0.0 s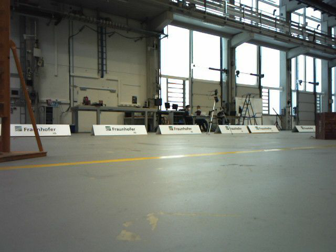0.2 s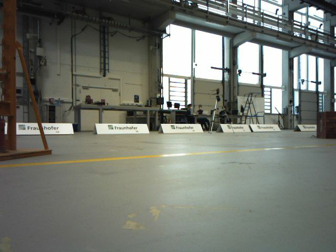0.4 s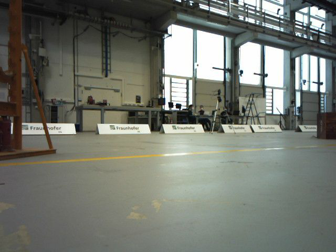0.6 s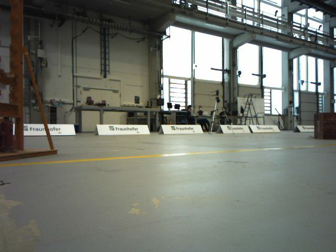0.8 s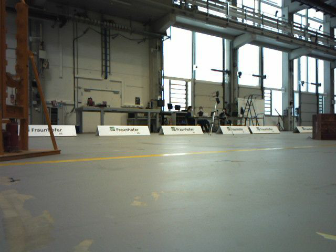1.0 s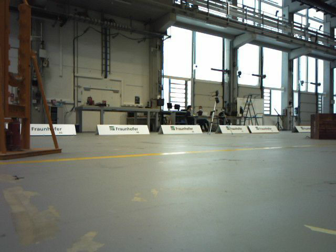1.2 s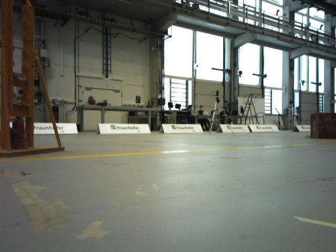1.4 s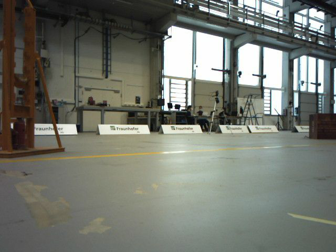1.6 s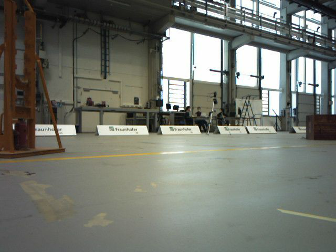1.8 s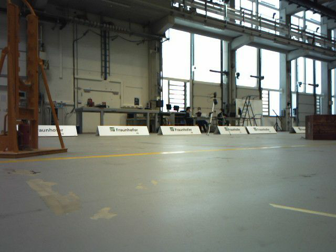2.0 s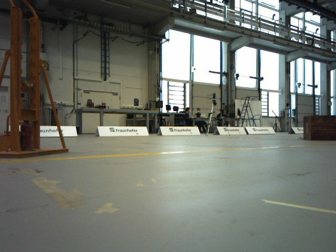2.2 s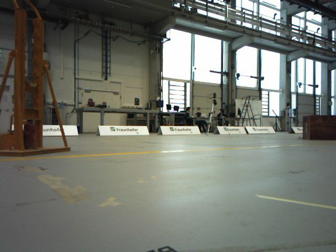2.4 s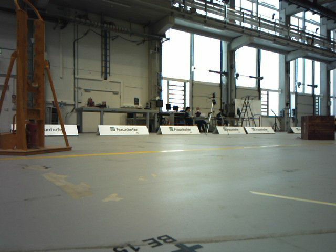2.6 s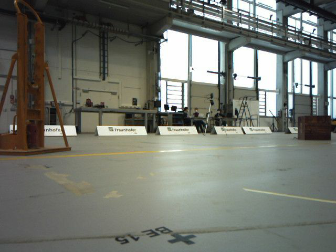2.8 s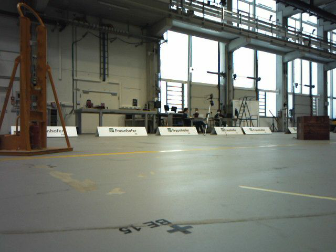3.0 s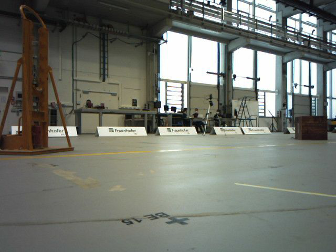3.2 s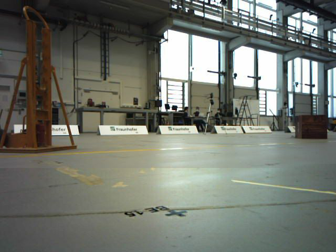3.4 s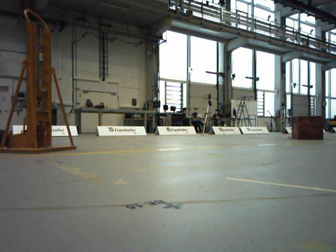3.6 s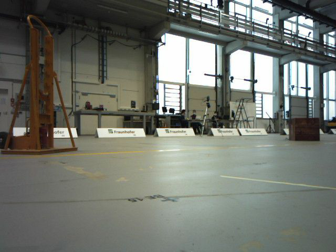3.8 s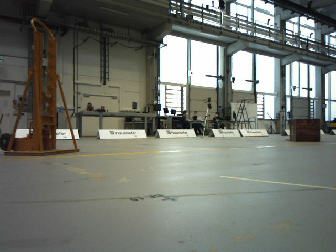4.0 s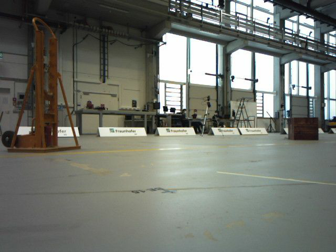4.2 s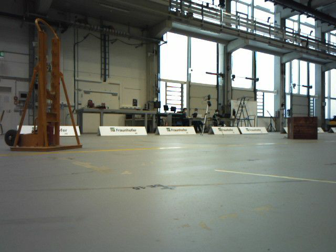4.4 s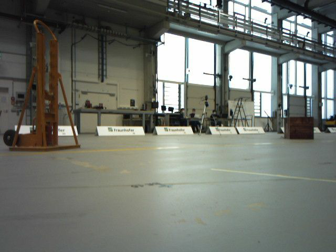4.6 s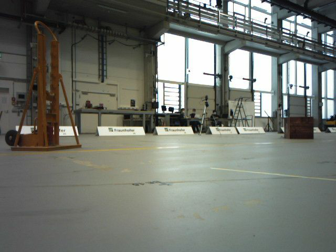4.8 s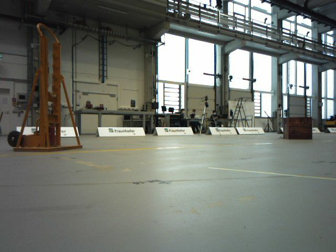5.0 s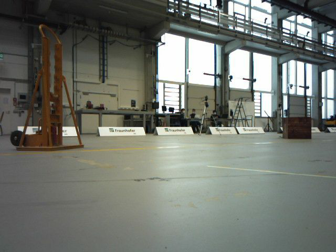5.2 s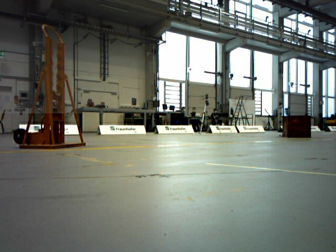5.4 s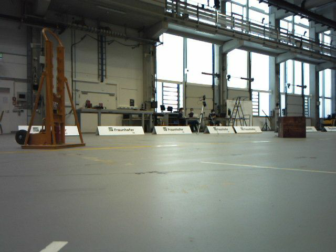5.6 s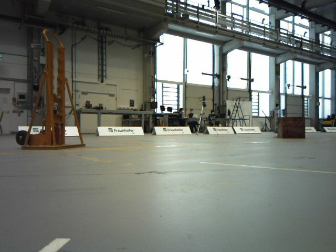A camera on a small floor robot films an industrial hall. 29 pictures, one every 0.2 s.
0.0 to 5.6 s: The camera travels backward, about 1.2 m, so what stands in front gets smaller.
The film runs backward here.
